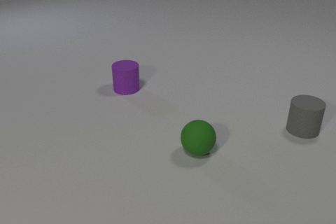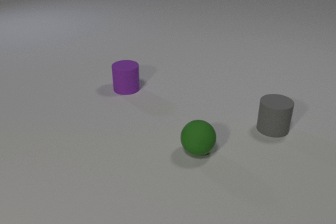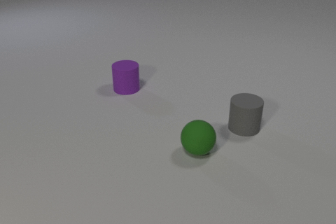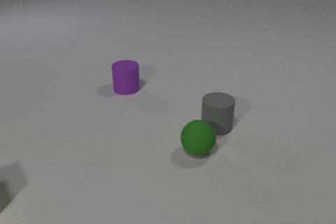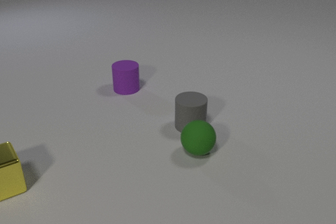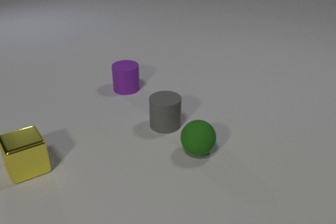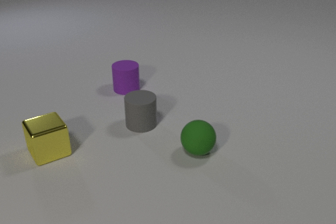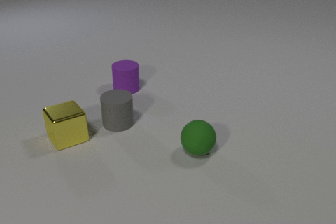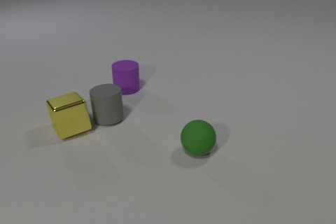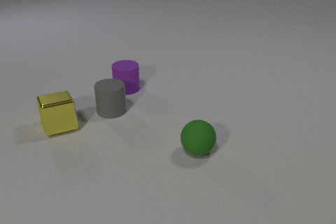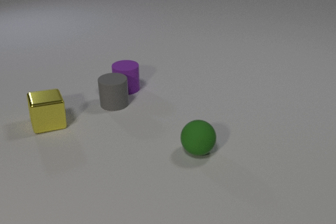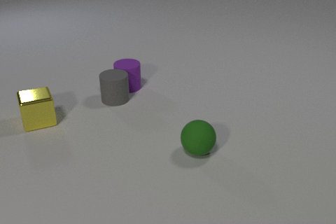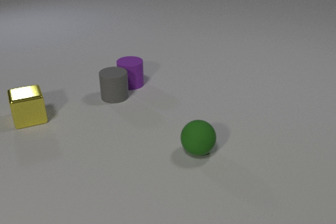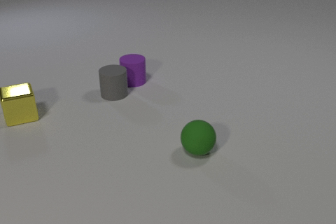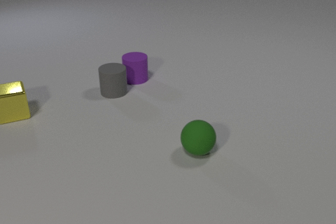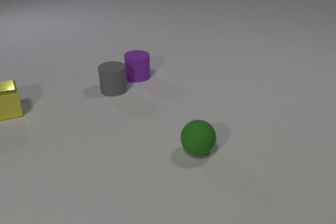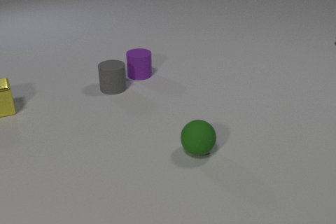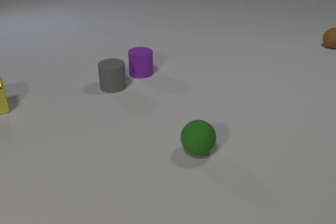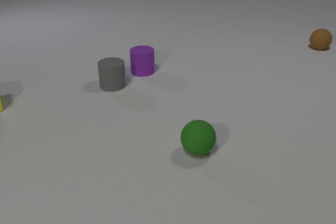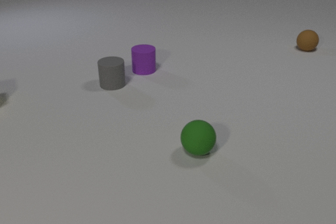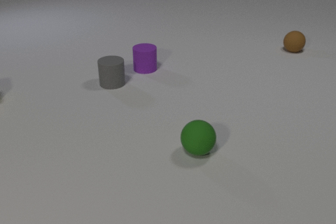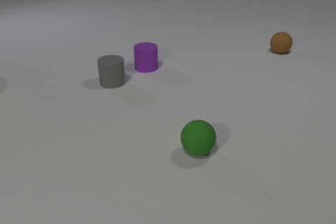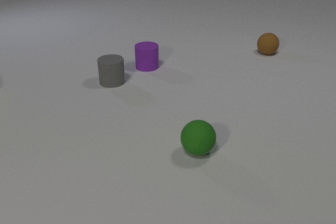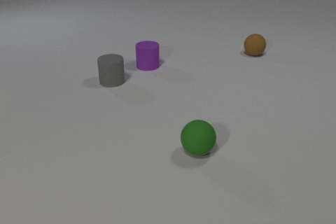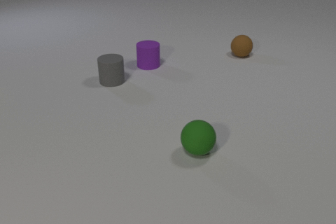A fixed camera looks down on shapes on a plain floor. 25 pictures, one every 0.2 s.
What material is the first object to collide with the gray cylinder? metal.
What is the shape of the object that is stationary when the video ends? sphere.
How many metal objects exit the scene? 1.
0.0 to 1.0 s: The yellow metal cube comes in at the left edge, slides to the right and away from the camera. The gray rubber cylinder slides to the left.
1.0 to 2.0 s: The yellow metal cube slides away from the camera. The gray rubber cylinder slides to the left and away from the camera. The yellow metal cube and the gray rubber cylinder collide.
2.0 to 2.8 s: The yellow metal cube slides to the left and away from the camera. The gray rubber cylinder slides away from the camera. The purple rubber cylinder slides away from the camera and to the right. The gray rubber cylinder and the purple rubber cylinder collide.
2.8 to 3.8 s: The yellow metal cube slides away from the camera and to the left, leaves at the left edge. The gray rubber cylinder slides away from the camera. The purple rubber cylinder slides away from the camera. The brown rubber sphere comes in at the right edge, rolls to the left and toward the camera.
3.8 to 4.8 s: The gray rubber cylinder slides away from the camera. The purple rubber cylinder slides away from the camera. The brown rubber sphere rolls to the left and toward the camera.
